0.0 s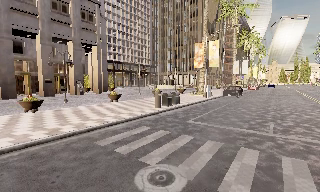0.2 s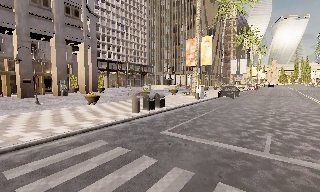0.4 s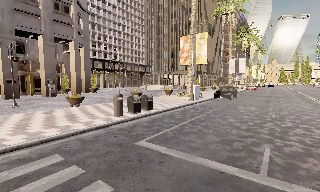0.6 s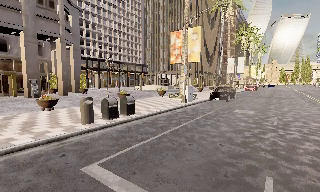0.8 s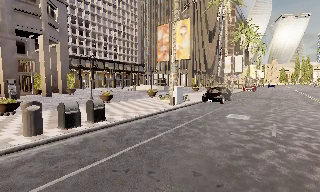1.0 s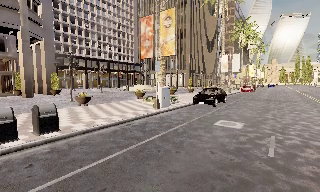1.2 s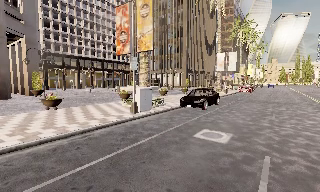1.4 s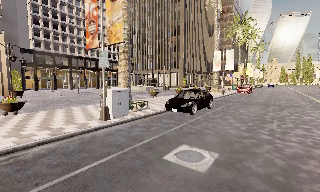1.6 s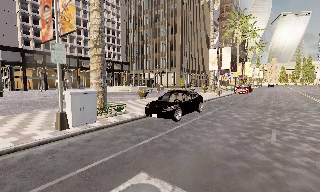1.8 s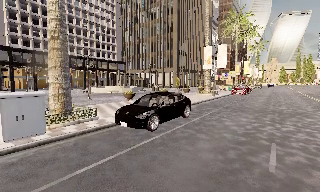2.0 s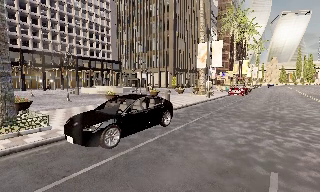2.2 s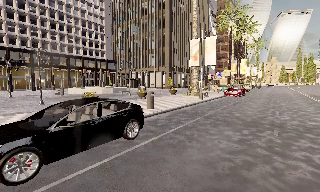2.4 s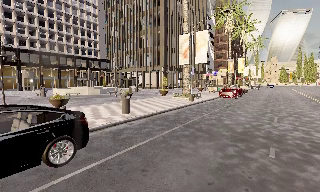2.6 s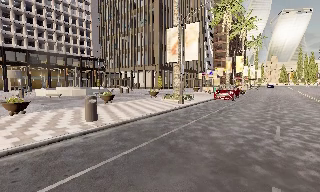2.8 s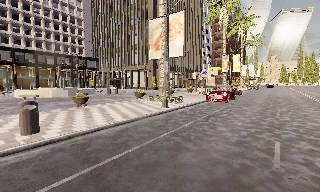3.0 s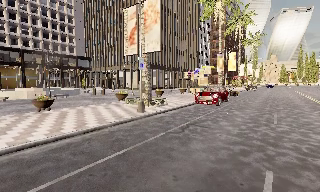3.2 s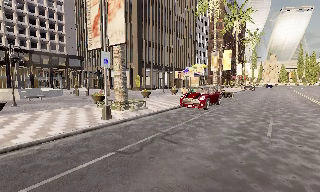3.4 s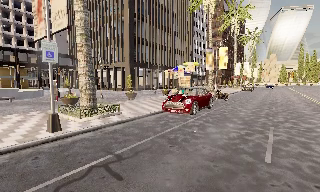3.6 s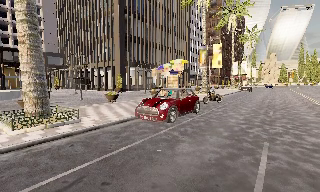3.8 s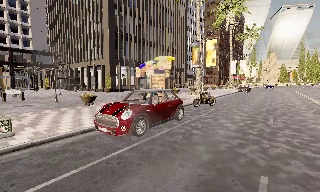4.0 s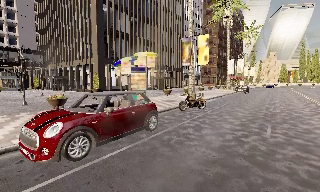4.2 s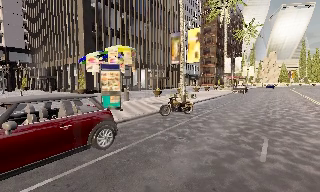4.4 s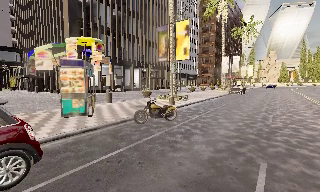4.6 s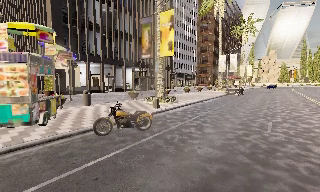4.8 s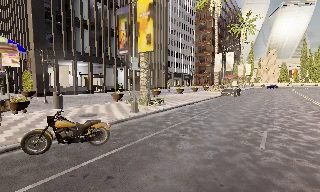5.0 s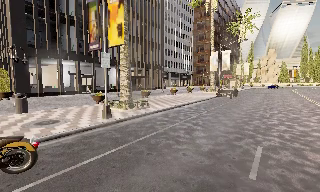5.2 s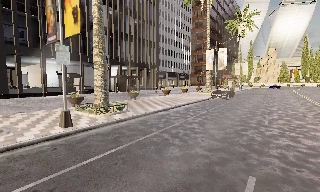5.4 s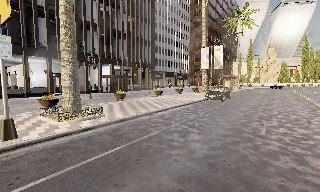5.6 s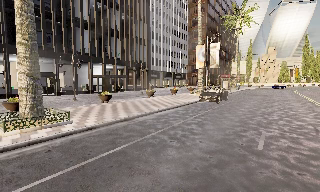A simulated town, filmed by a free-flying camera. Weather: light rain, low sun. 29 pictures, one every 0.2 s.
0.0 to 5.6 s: The camera travels forward and to its right, about 60 m, so what stands in front looms larger.
The film runs backward here.
